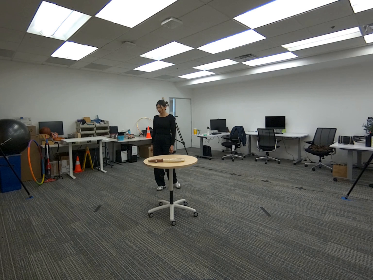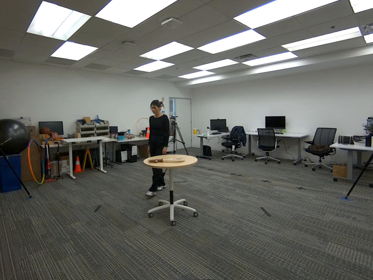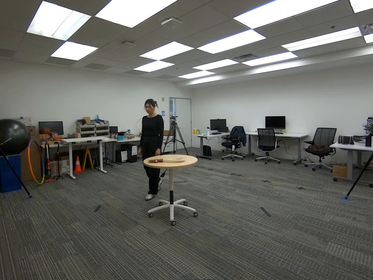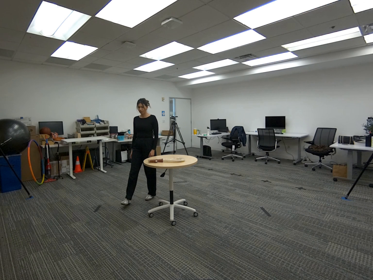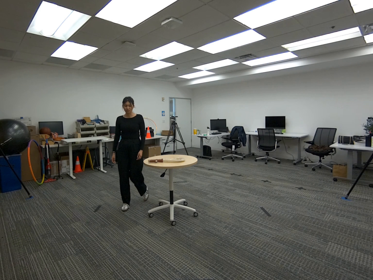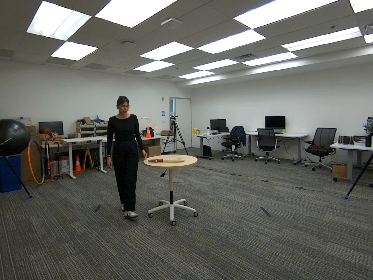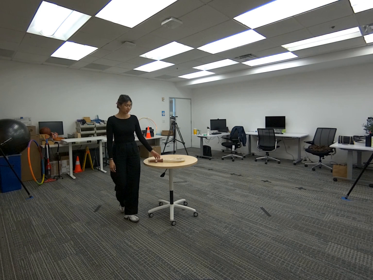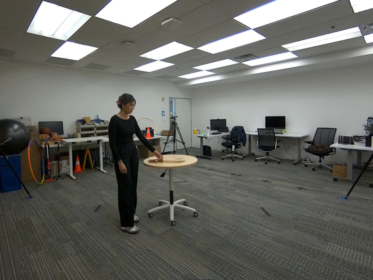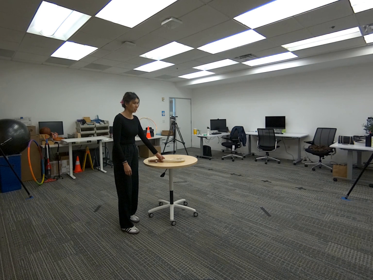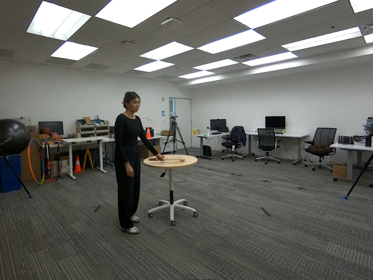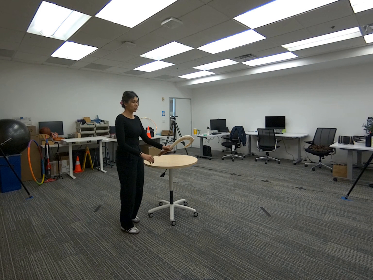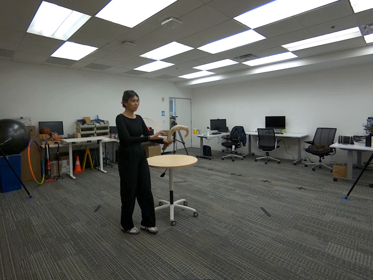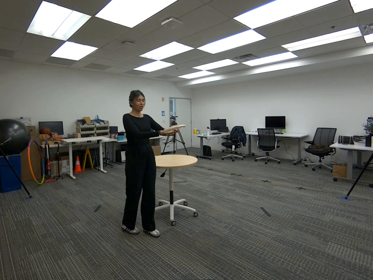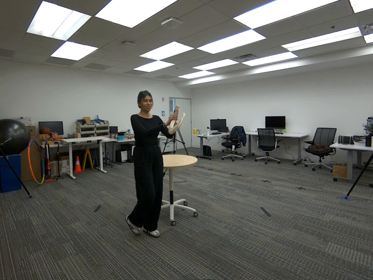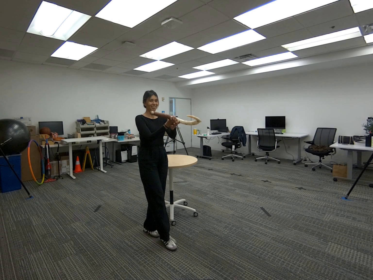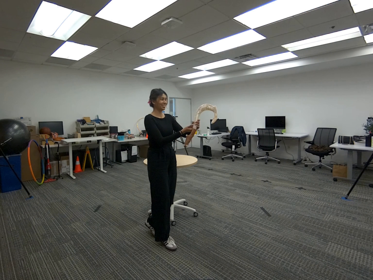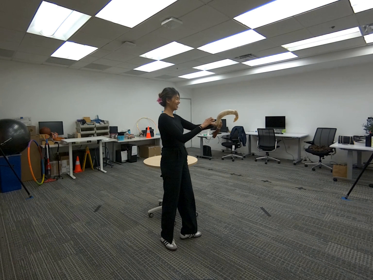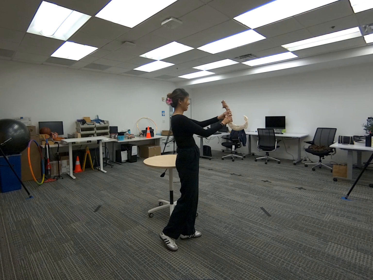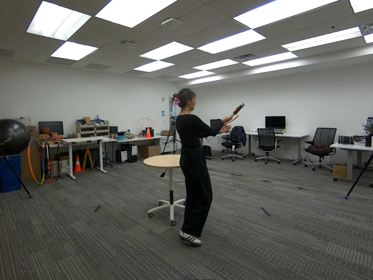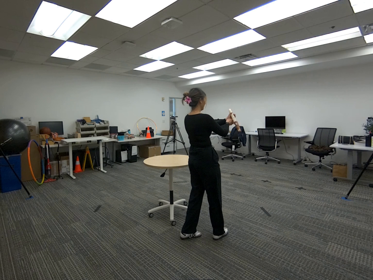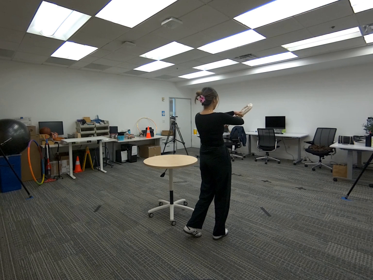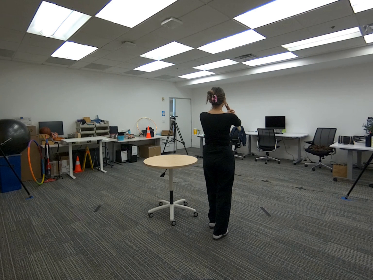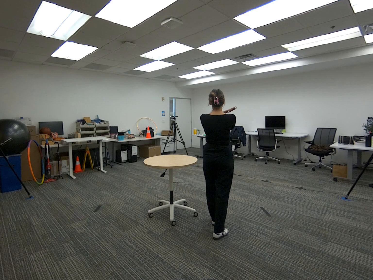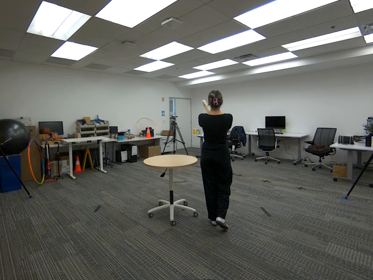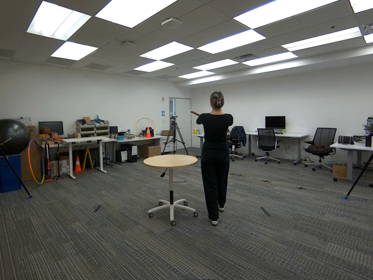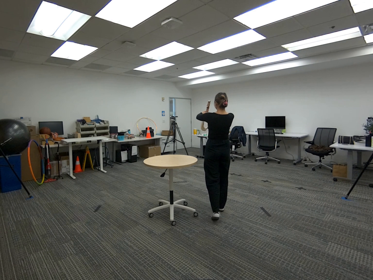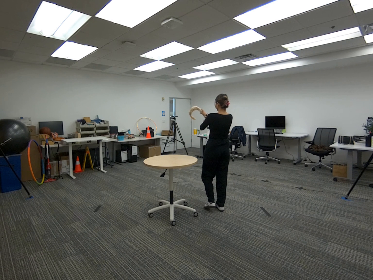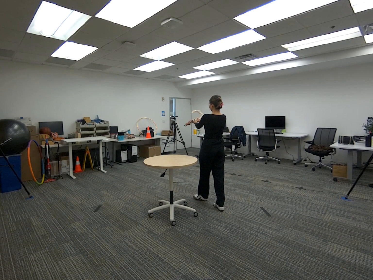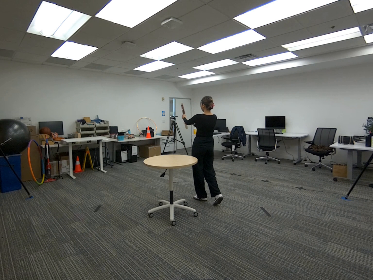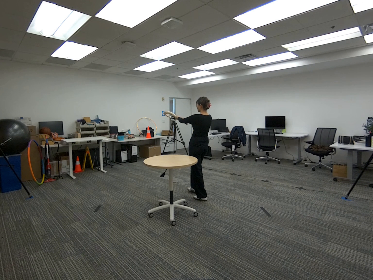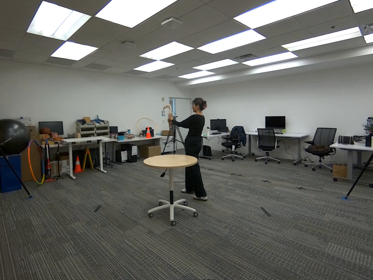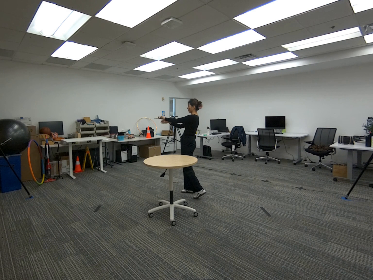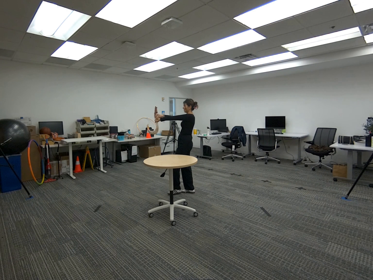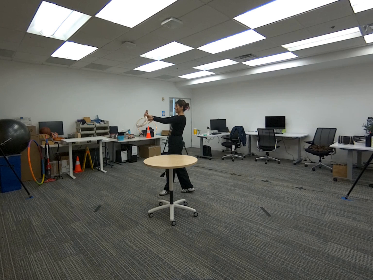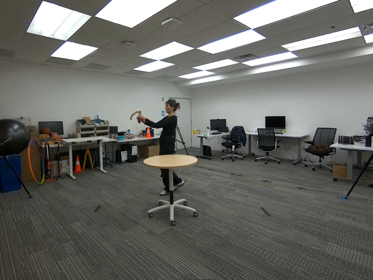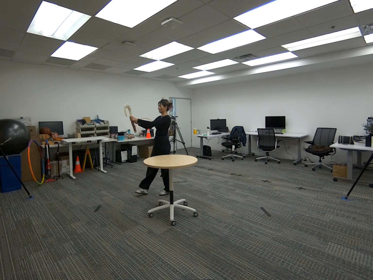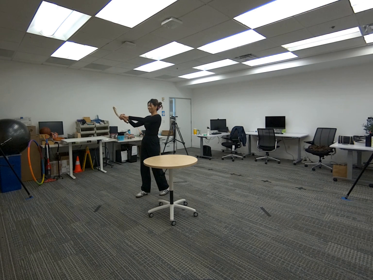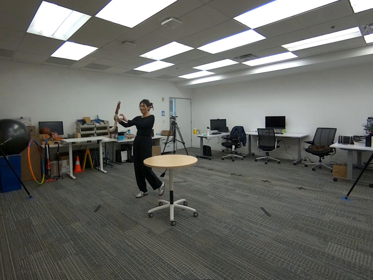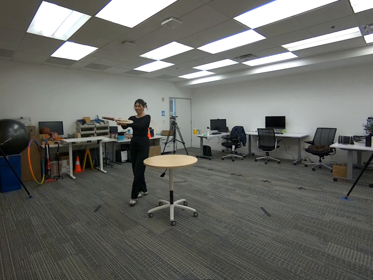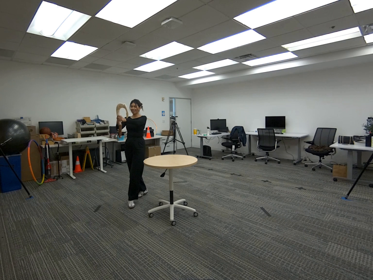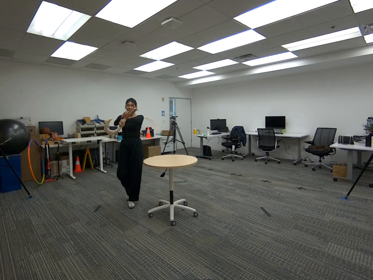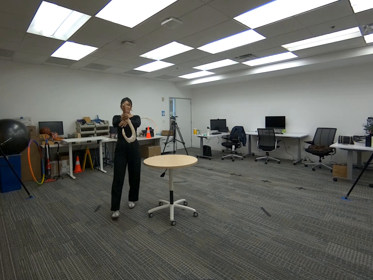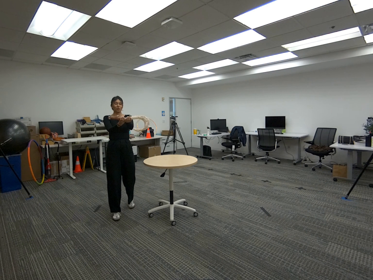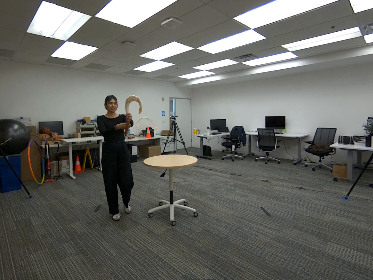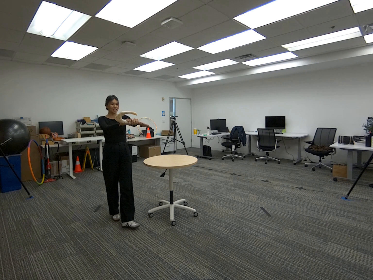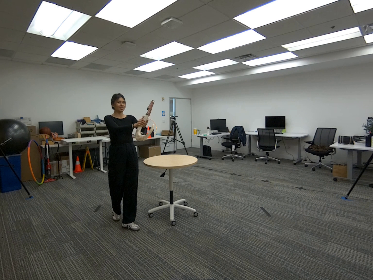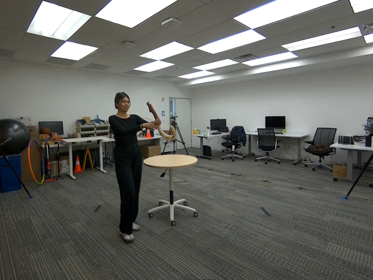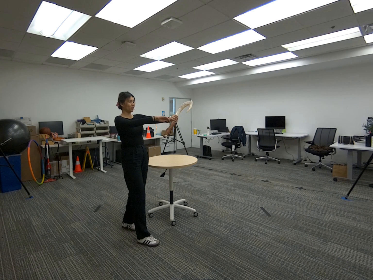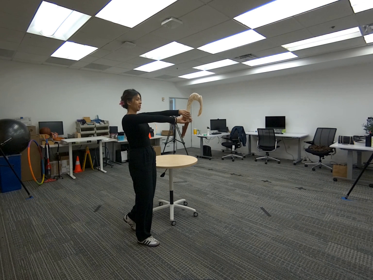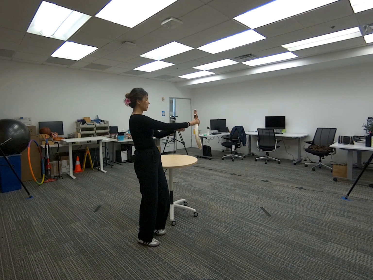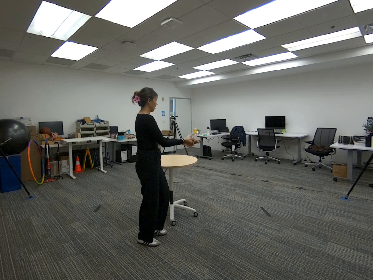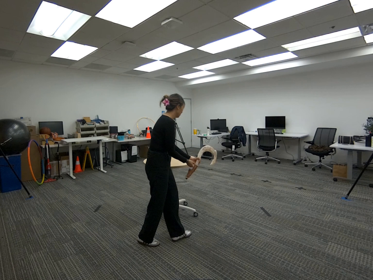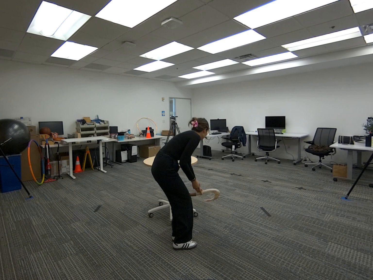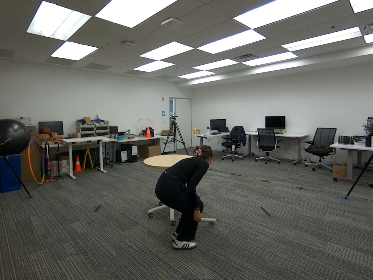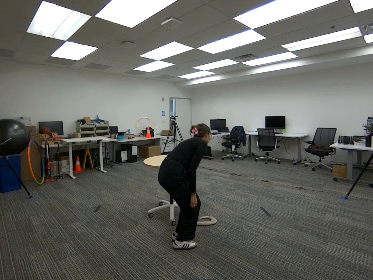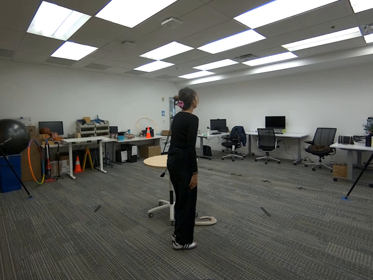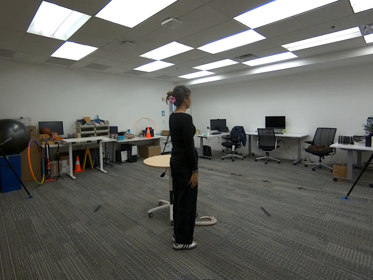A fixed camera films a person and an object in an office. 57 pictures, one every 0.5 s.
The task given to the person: Walk over to the Big Fish Hook on the round table and using both hands pick up the Big Fish Hook and begin to rotate the Big Fish Hook using both hands so that all cameras get a view of the Big Fish Hook. Place the Big Fish Hook on the ground when complete.
